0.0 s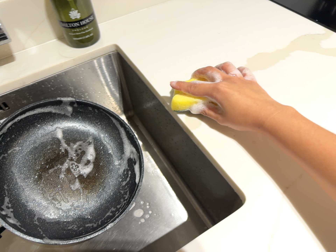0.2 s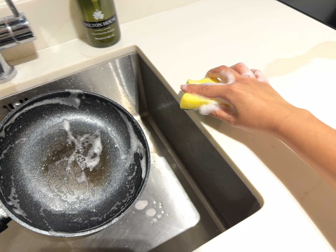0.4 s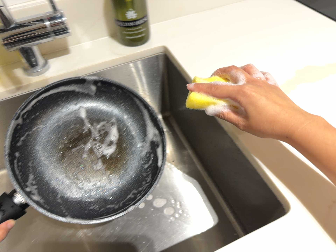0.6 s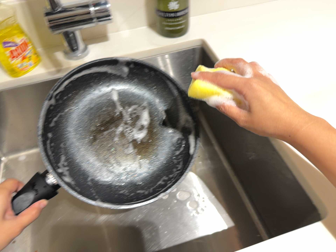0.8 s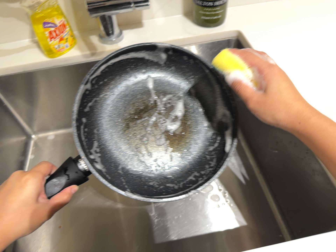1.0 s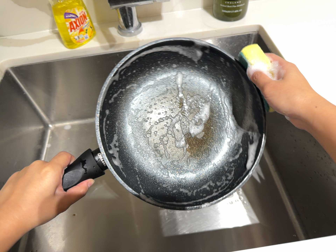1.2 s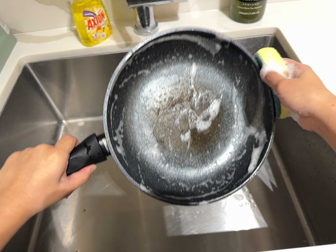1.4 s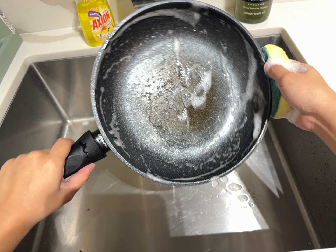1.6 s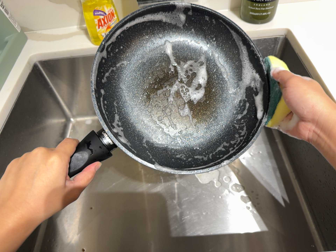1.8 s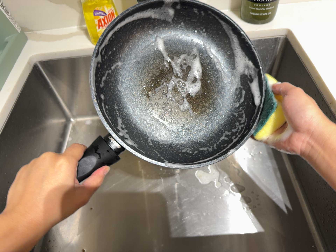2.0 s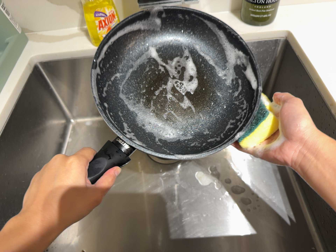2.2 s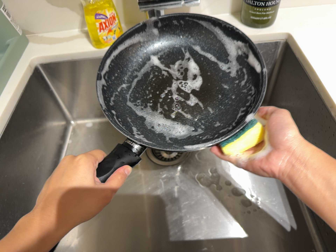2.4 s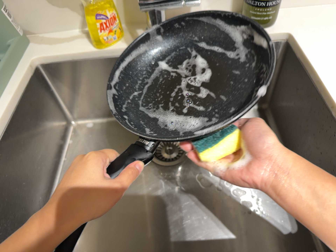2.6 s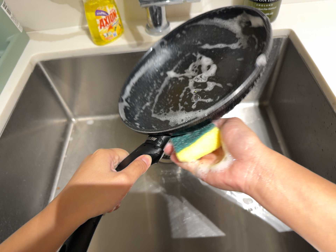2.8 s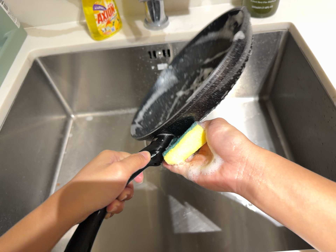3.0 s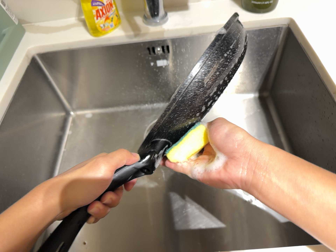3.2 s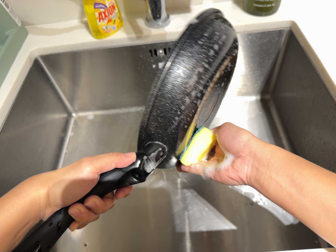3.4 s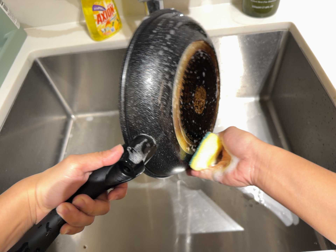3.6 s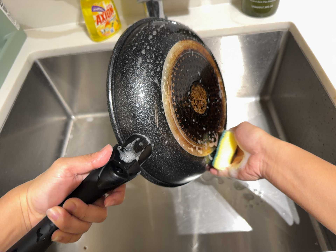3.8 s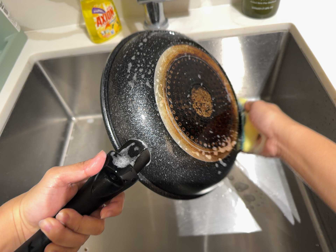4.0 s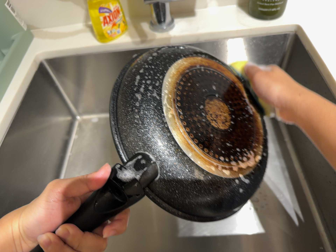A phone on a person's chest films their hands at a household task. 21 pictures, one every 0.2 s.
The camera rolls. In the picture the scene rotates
clockwise.
0.0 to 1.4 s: The camera pans to its left by about 20 degrees. It travels to its left, about 10 cm, so close, fixed things drift to the right. It rolls about its line of sight by about 20 degrees, and the scene rotates clockwise.
1.4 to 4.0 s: The camera shifts only a little, or ends up much as it began.
The film runs backward here.
